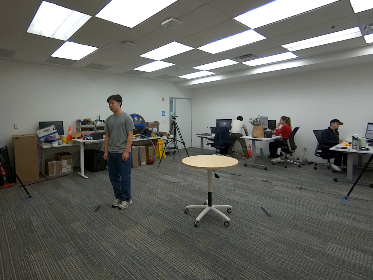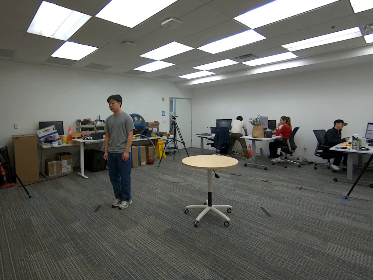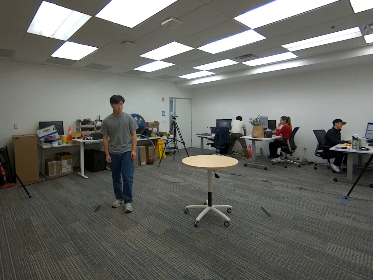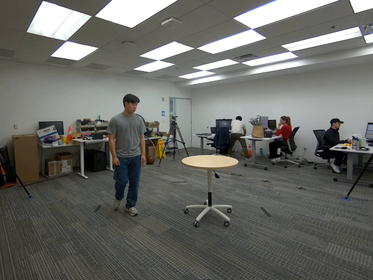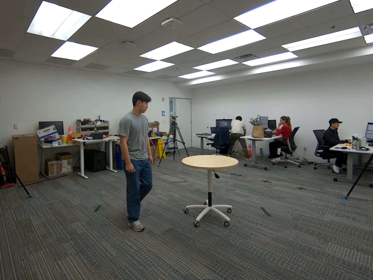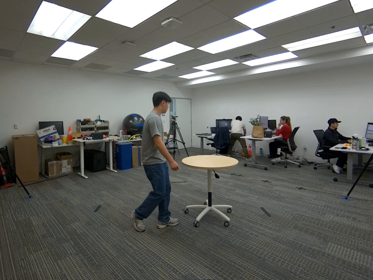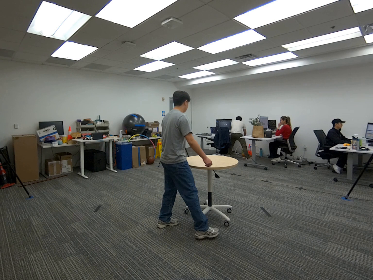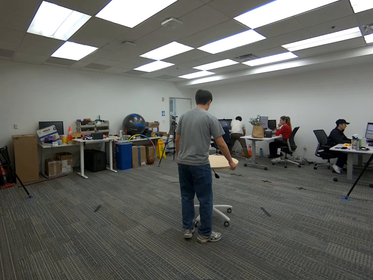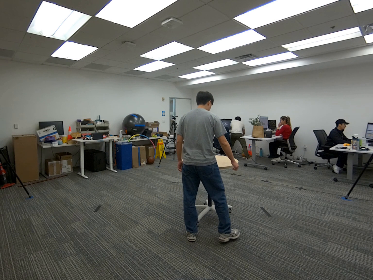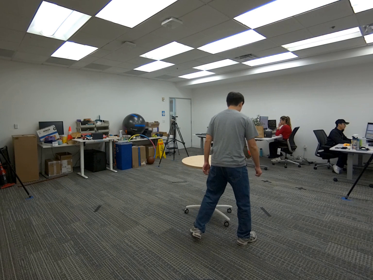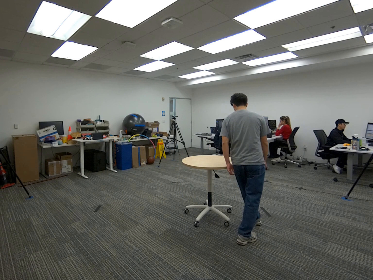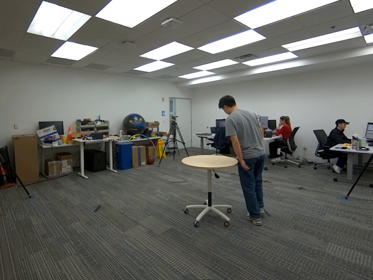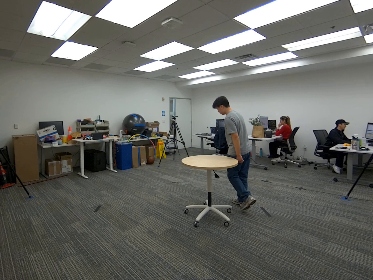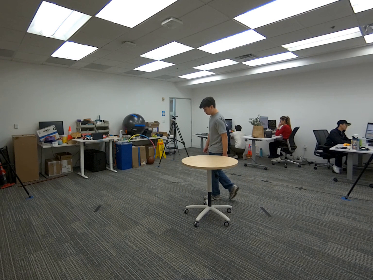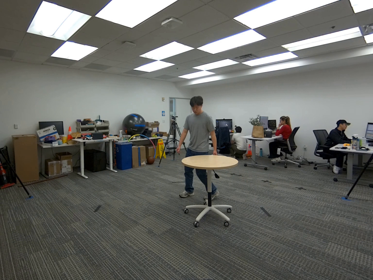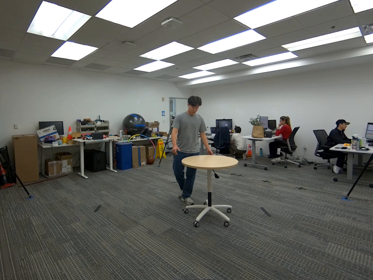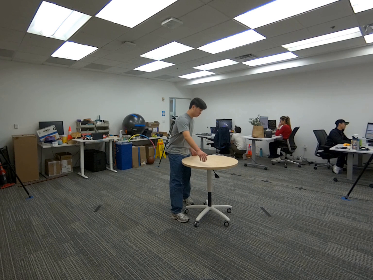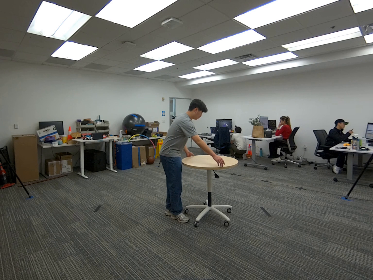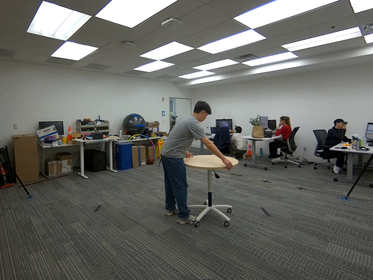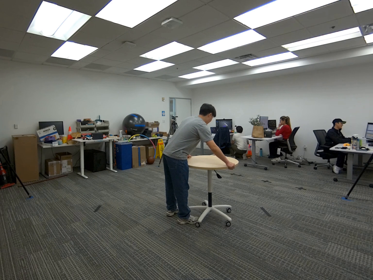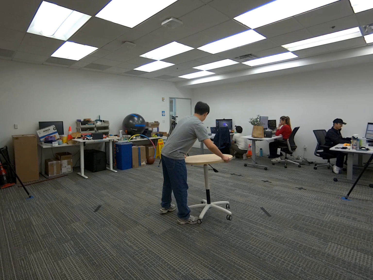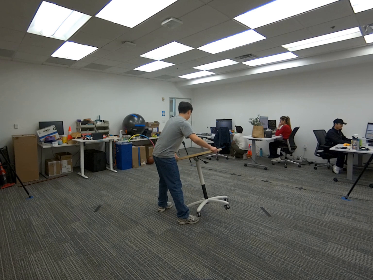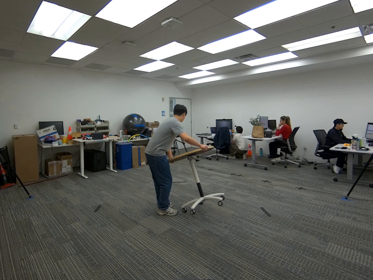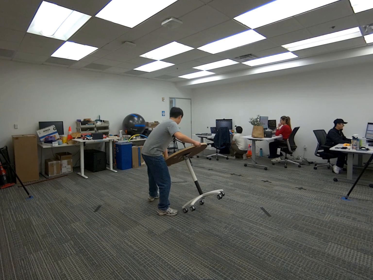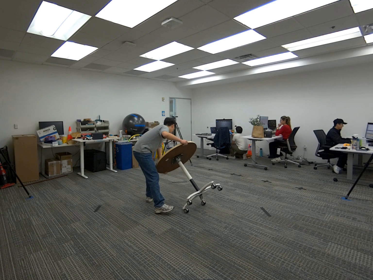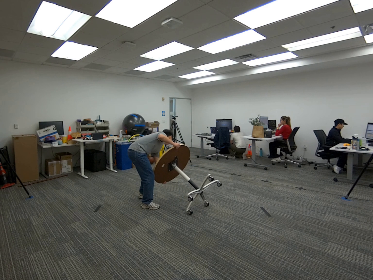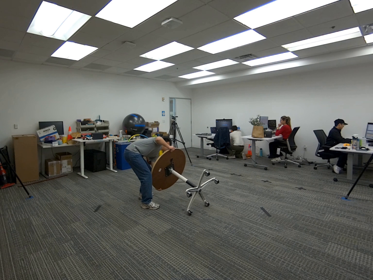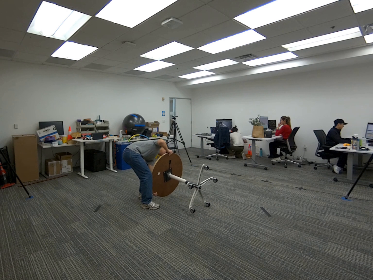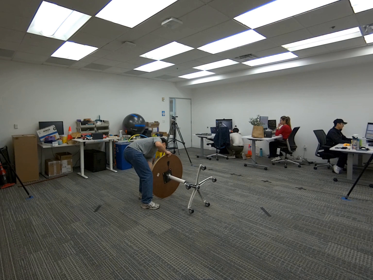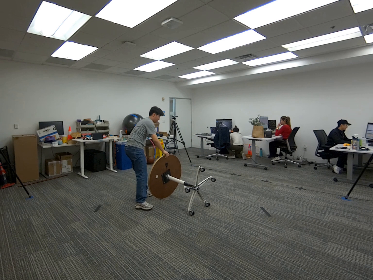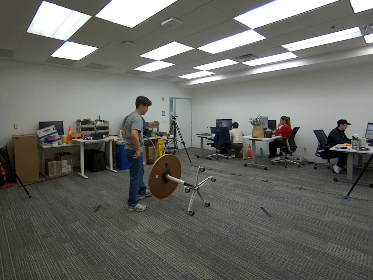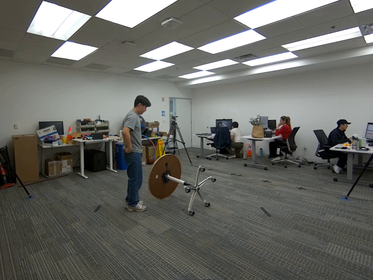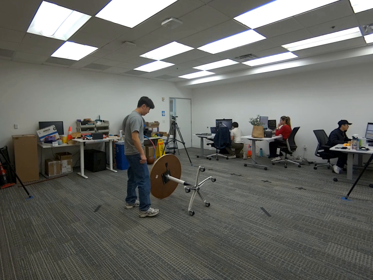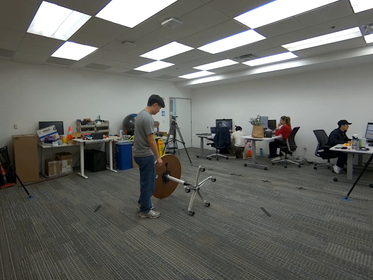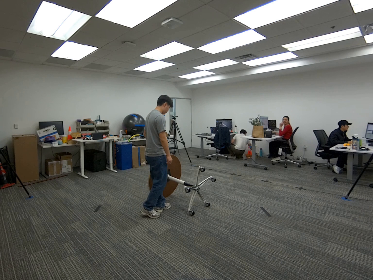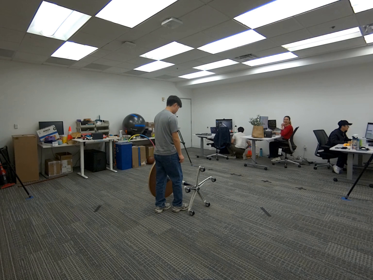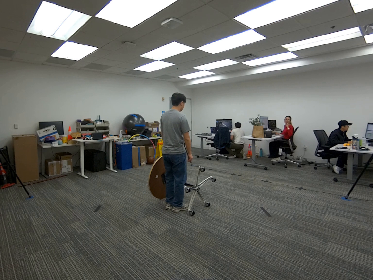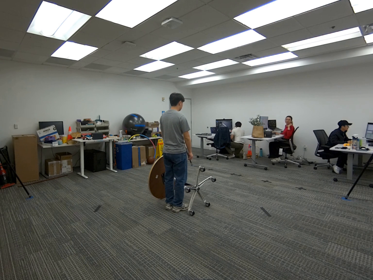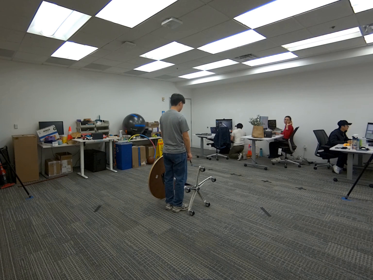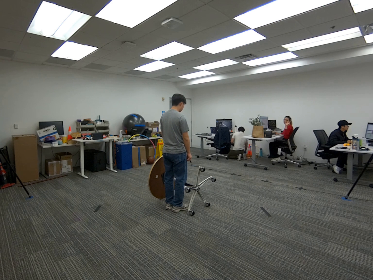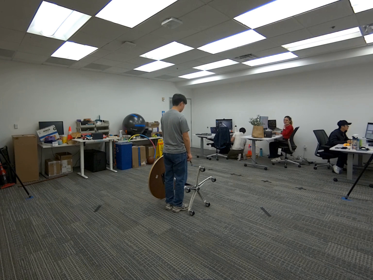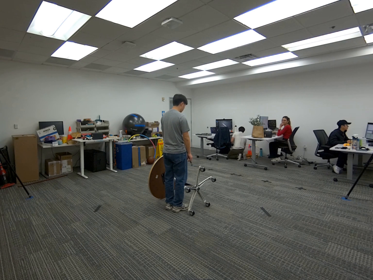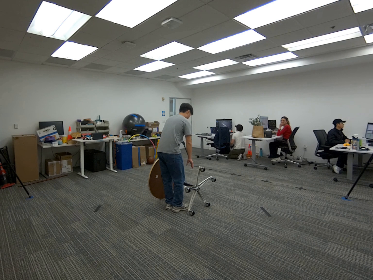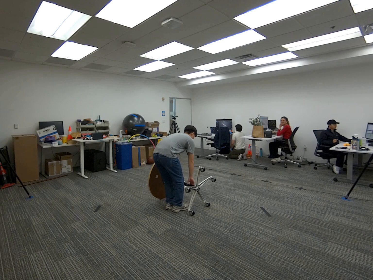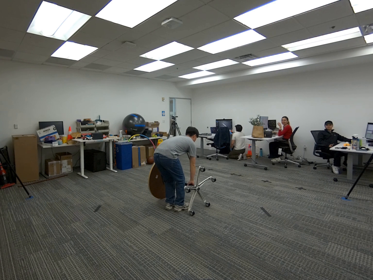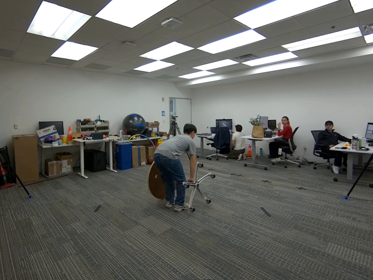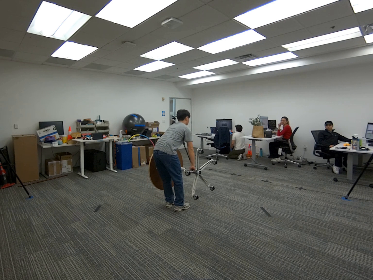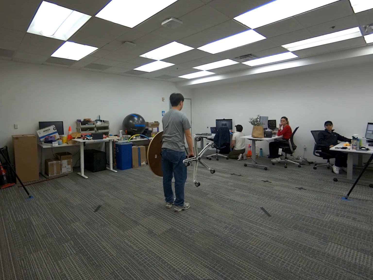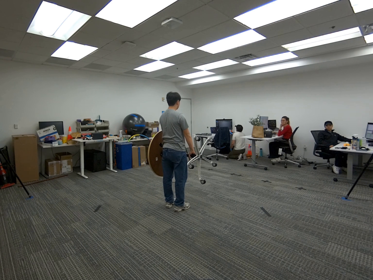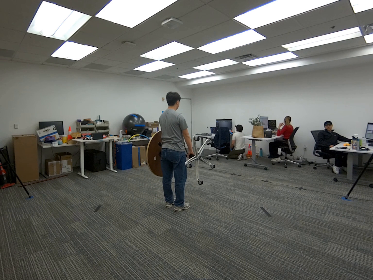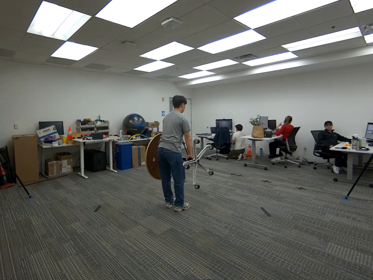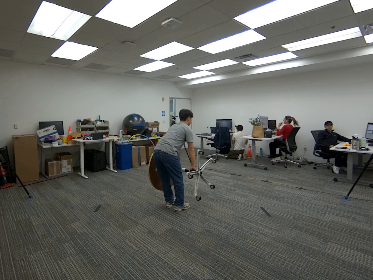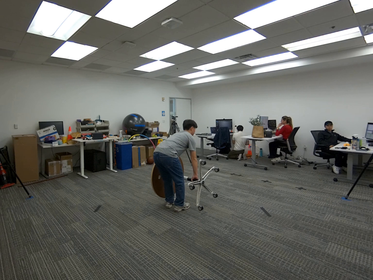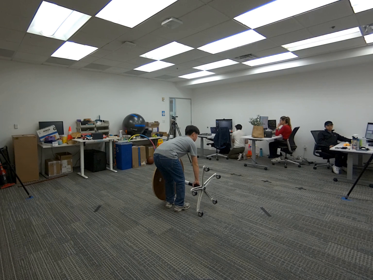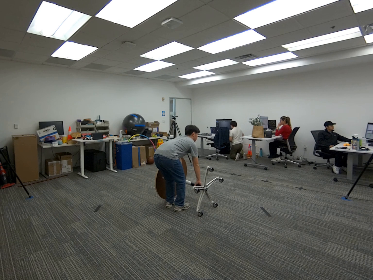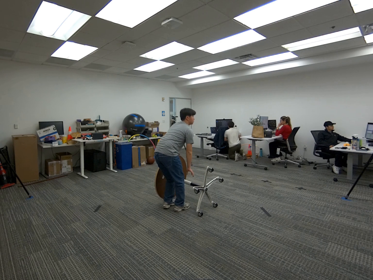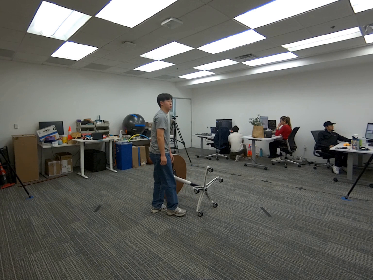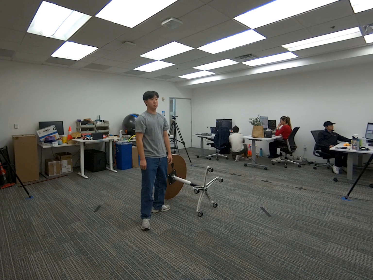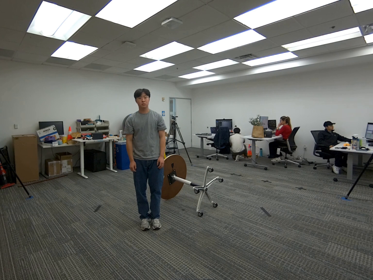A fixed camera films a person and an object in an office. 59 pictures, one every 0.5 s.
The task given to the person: Walk to the round table and lower it onto its side. Using both hands, grasp the central support (neck) of the table, then lift it slightly and lower it back down. Repeat this lifting and lowering motion until you are finished, and leave the table on its side.
